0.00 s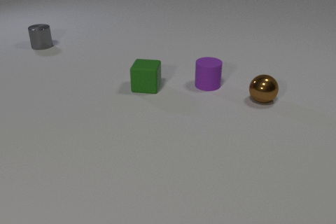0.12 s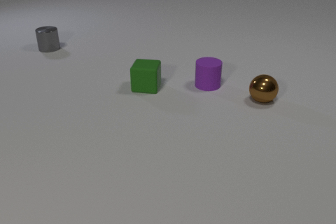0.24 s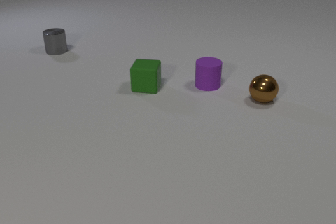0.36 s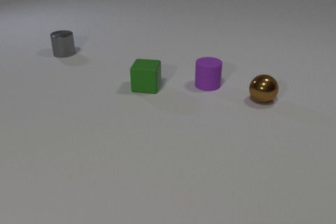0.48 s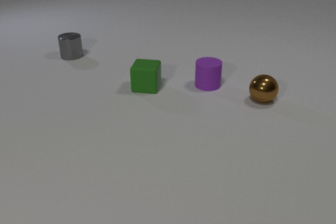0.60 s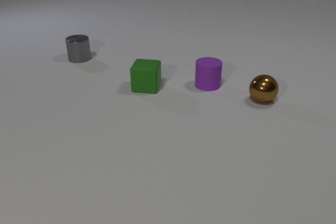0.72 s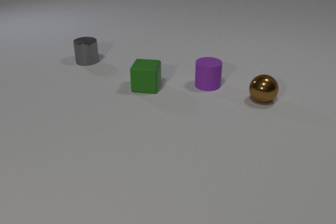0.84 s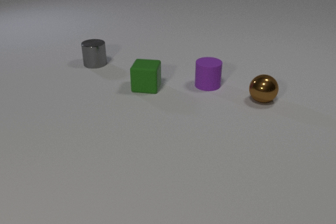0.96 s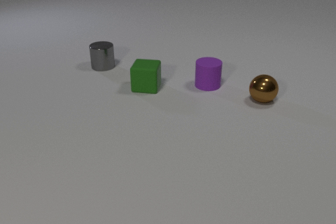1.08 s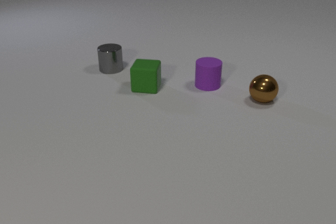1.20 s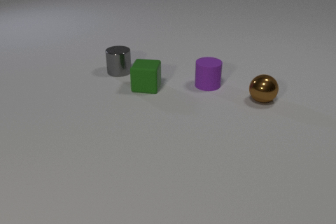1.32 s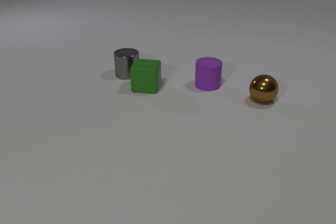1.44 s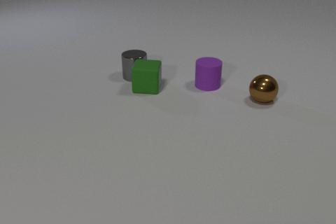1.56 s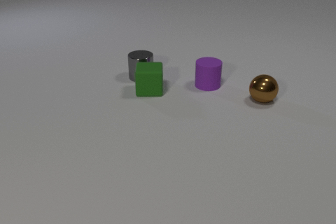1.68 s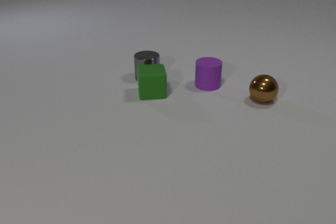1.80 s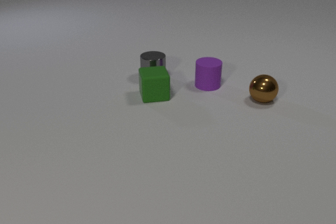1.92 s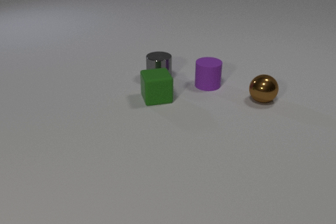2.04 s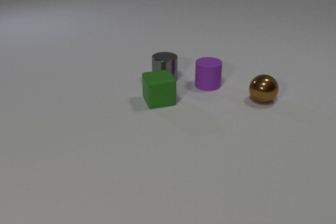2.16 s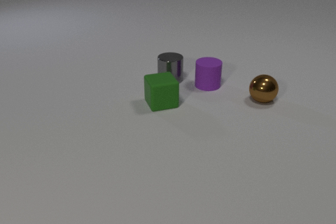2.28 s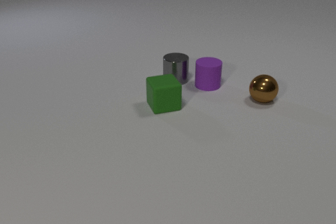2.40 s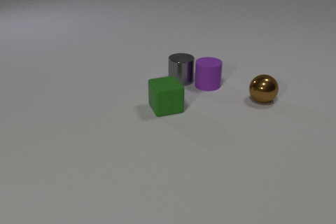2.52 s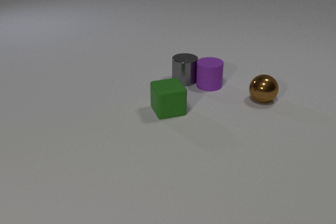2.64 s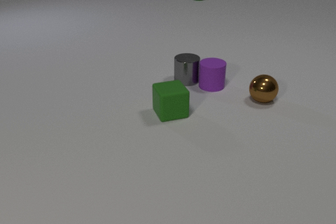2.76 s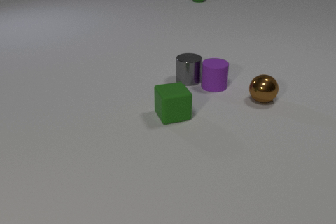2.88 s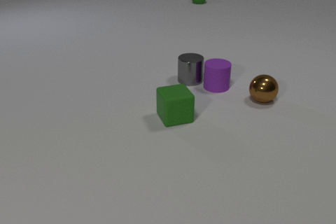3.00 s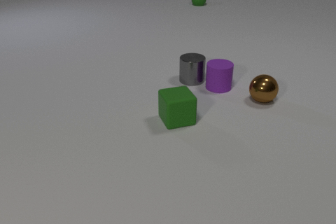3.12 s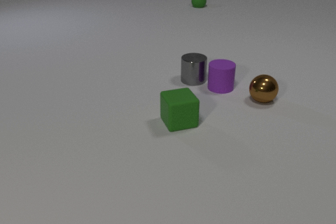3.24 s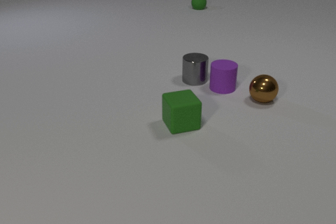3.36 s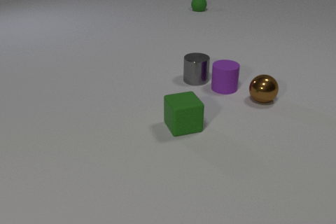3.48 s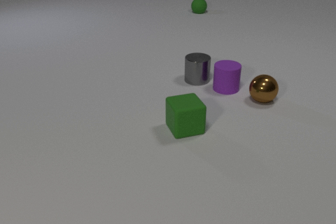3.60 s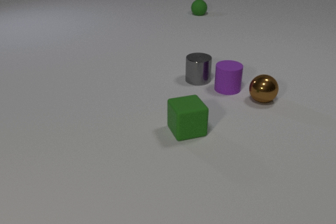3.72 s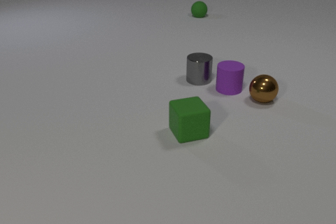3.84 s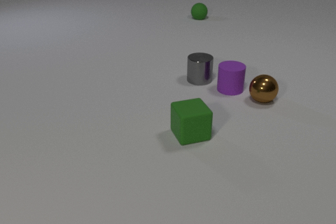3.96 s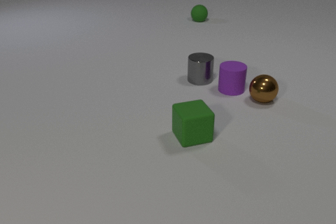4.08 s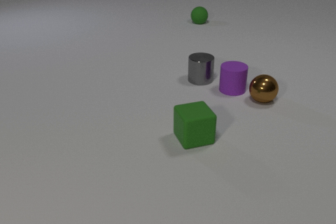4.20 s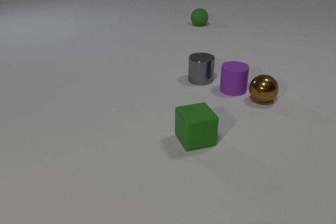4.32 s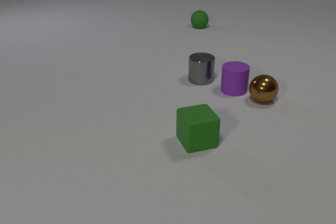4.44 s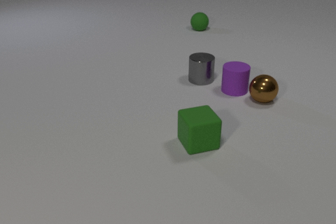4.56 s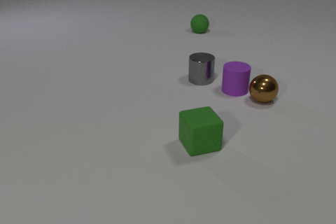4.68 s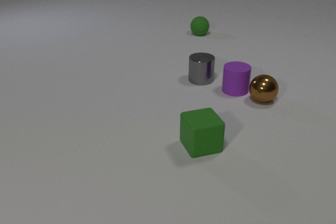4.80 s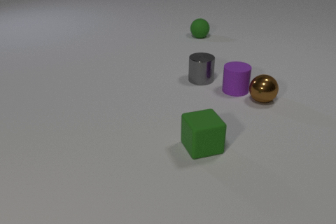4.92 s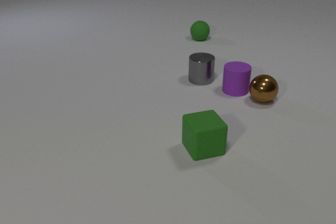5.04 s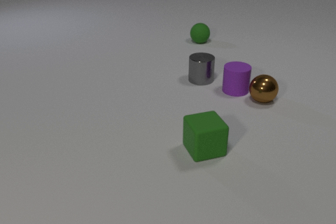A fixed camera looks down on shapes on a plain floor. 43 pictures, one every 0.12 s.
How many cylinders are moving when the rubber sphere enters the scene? 2.
What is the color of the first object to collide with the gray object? green.
Are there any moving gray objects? yes.
0.00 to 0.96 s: The gray metal cylinder slides toward the camera and to the right.
0.96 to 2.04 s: The gray metal cylinder slides to the right and toward the camera. The green rubber cube slides toward the camera and to the right, spins so that its near face slides to the right, counterclockwise seen from above. The gray metal cylinder and the green rubber cube collide.
2.04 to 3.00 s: The gray metal cylinder slides to the right. The green rubber cube slides toward the camera and to the right. The purple rubber cylinder slides to the right. The green rubber sphere comes in at the top edge, rolls toward the camera. The gray metal cylinder and the purple rubber cylinder collide.
3.00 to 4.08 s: The gray metal cylinder slides to the right. The green rubber cube slides toward the camera and to the right. The purple rubber cylinder slides to the right. The green rubber sphere rolls toward the camera.
4.08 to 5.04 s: The green rubber cube slides toward the camera and to the right. The green rubber sphere rolls toward the camera.
